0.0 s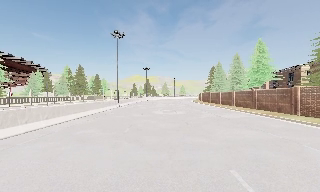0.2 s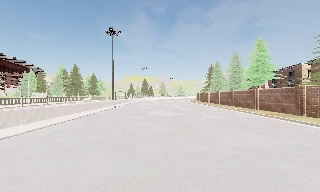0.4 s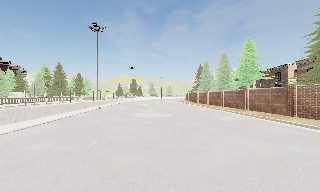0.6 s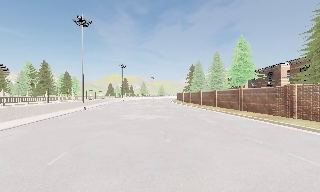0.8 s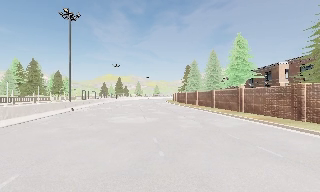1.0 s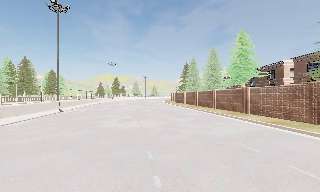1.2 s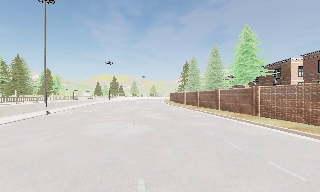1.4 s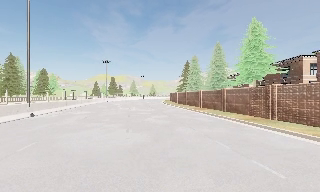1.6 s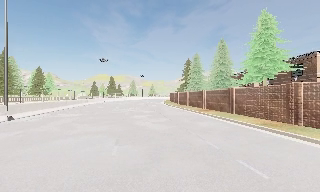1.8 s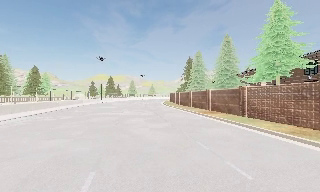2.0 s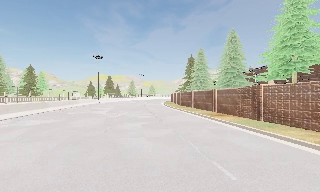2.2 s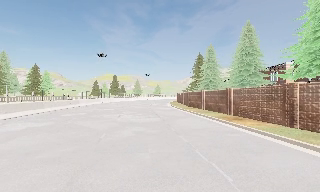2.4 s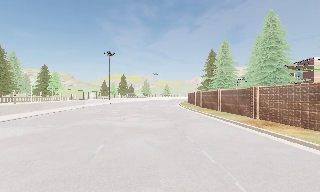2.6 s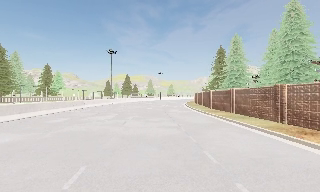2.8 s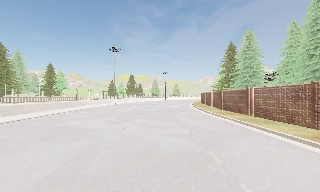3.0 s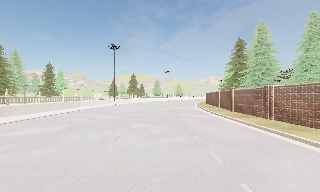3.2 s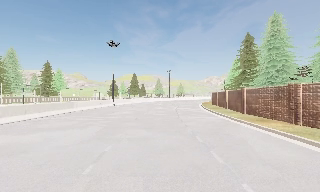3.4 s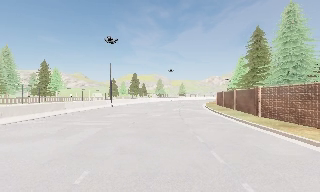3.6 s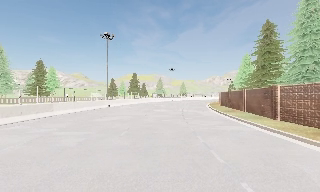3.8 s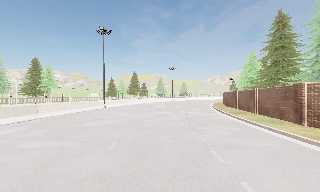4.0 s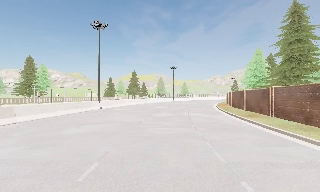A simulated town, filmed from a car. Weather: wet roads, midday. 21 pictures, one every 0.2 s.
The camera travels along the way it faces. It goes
forward.
0.0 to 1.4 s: The camera pans to its right, which is clockwise from overhead, by about 10 degrees. It travels forward, about 10 m, so what stands in front looms larger. It gains speed.
1.4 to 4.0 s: The scene slides to the right, as the camera pans about 10 degrees to its left. It travels forward, about 25 m, so what stands in front looms larger.
The film runs forward here.
